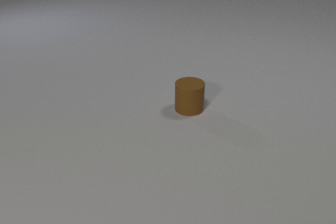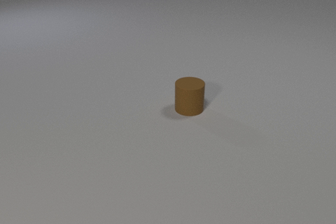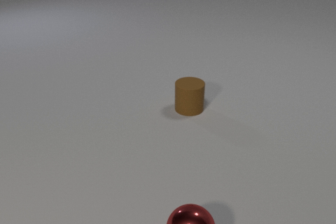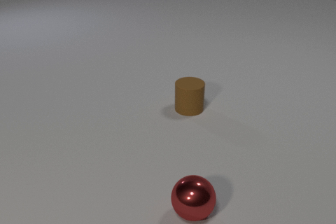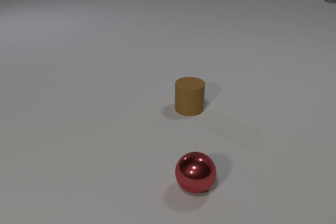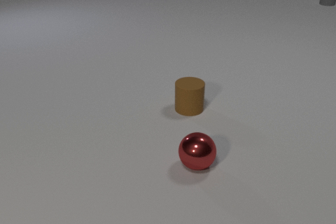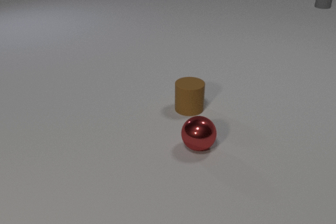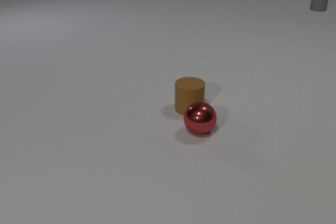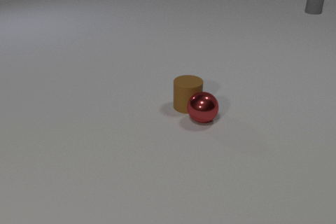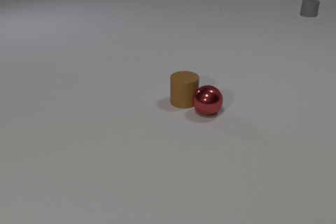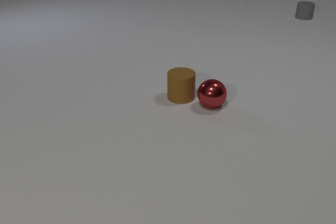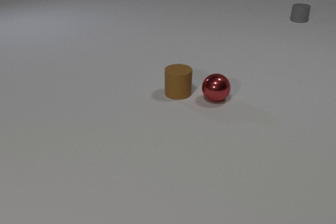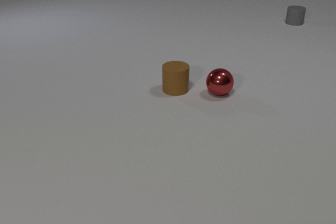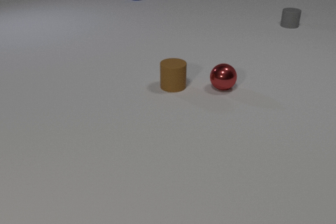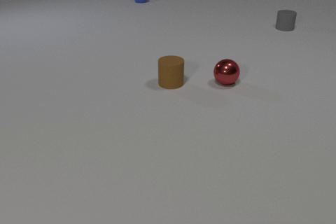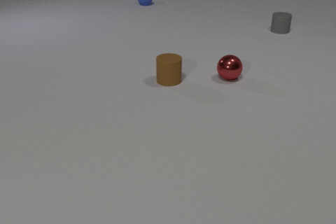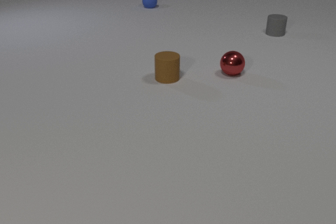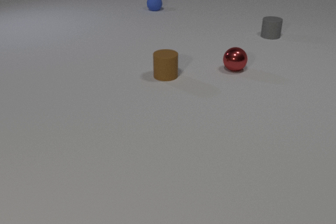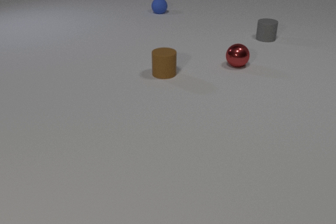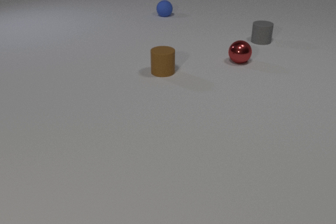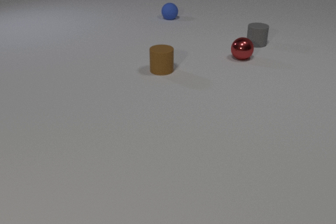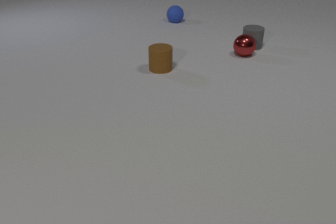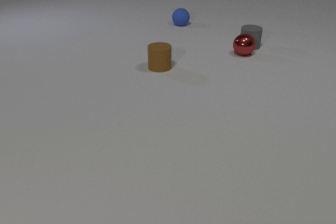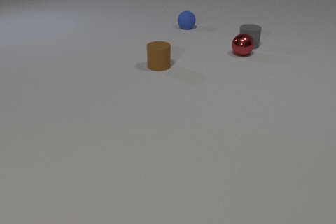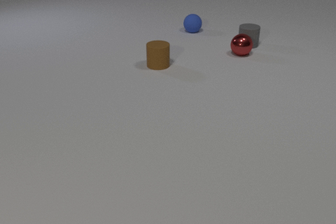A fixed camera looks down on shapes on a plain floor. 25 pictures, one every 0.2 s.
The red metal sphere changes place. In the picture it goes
away from the camera.
The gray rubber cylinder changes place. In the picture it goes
toward the camera.
0.0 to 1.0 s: The red metal sphere comes in at the bottom edge, rolls away from the camera. The gray rubber cylinder comes in at the top edge, slides toward the camera.
1.0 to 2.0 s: The red metal sphere rolls away from the camera. The brown rubber cylinder slides away from the camera. The gray rubber cylinder slides toward the camera. The red metal sphere and the brown rubber cylinder collide.
2.0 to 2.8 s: The red metal sphere rolls away from the camera. The brown rubber cylinder slides away from the camera. The gray rubber cylinder slides toward the camera and to the left. The blue rubber sphere comes in at the top edge, rolls toward the camera and to the right.
2.8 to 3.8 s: The red metal sphere rolls away from the camera. The brown rubber cylinder slides away from the camera. The gray rubber cylinder slides toward the camera and to the left. The blue rubber sphere rolls toward the camera and to the right.
3.8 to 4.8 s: The red metal sphere rolls away from the camera. The brown rubber cylinder slides away from the camera. The gray rubber cylinder slides toward the camera and to the left. The blue rubber sphere rolls toward the camera and to the right. The red metal sphere and the gray rubber cylinder collide.
How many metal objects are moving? 1.
What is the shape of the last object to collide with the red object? cylinder.
What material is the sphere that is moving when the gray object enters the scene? metal.
